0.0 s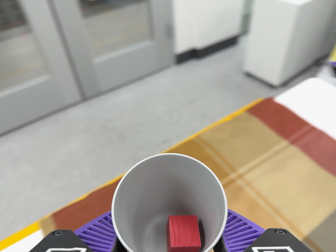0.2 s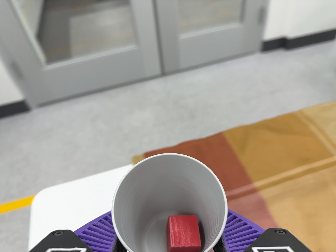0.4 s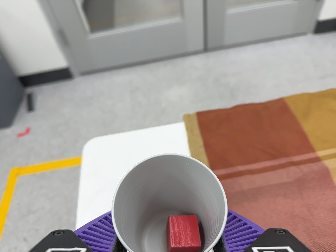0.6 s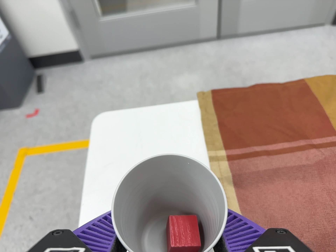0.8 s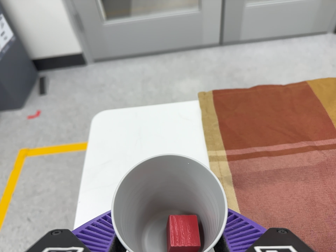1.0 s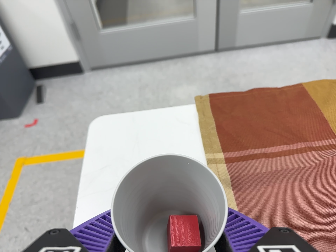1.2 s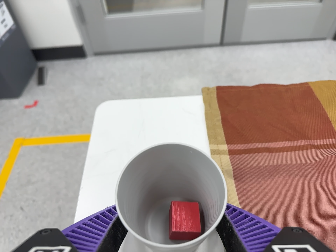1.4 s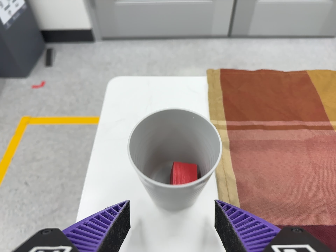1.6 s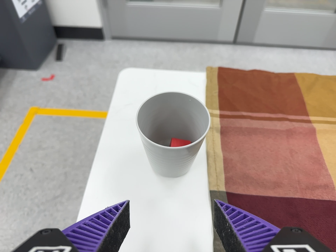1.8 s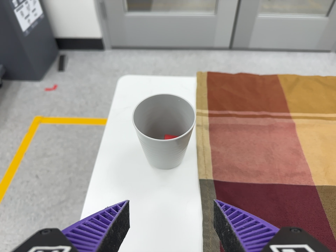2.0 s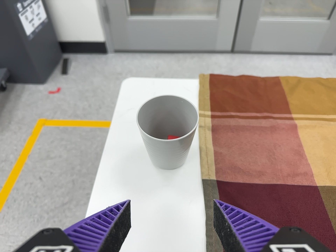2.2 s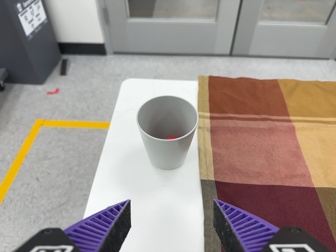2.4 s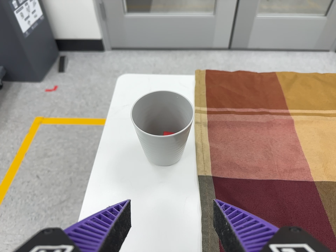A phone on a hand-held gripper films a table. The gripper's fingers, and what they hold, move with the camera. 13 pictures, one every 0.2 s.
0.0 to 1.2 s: The camera pans to its left by about 20 degrees. It travels toward the bottom of its view, to its left and forward, about 16 cm, so close, fixed things drift upward. It rolls about its line of sight by about 25 degrees, and the scene rotates clockwise.
1.2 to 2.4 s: The camera travels backward and toward the bottom of its view, about 14 cm, so what stands in front gets smaller.
The film runs forward here.
